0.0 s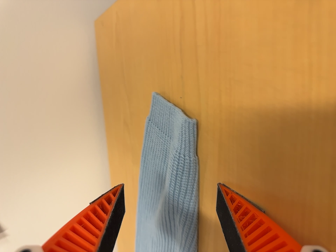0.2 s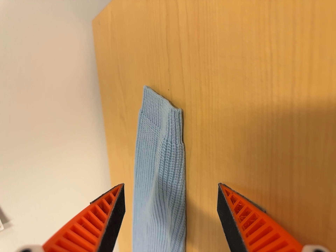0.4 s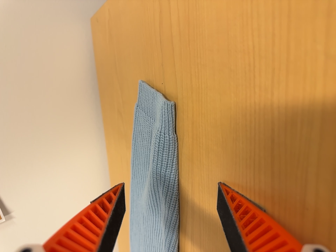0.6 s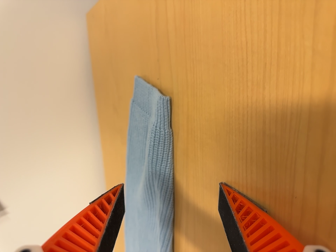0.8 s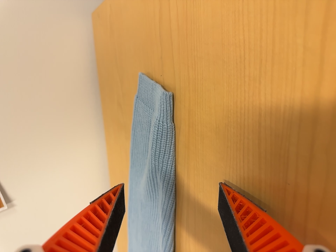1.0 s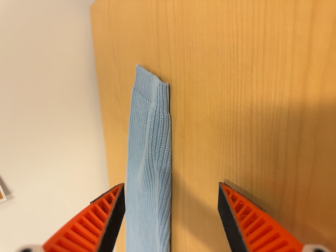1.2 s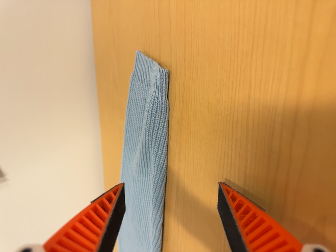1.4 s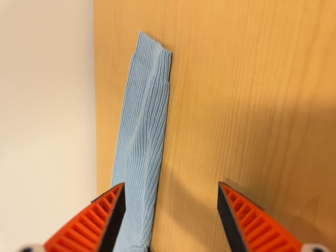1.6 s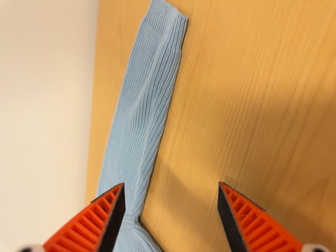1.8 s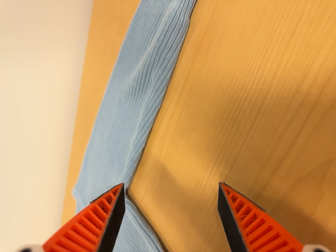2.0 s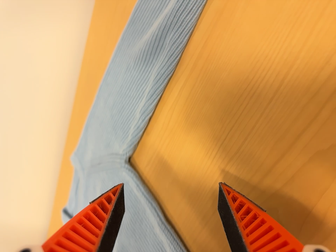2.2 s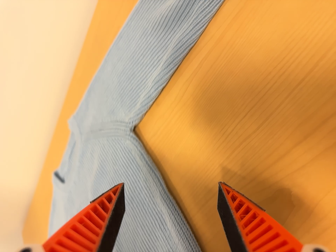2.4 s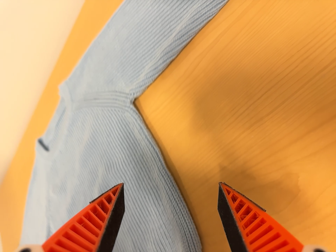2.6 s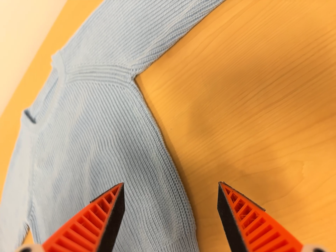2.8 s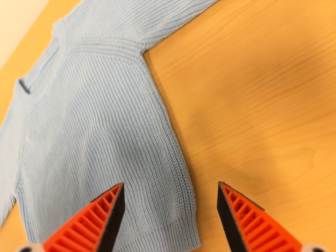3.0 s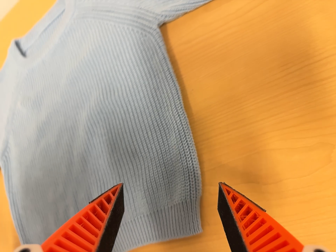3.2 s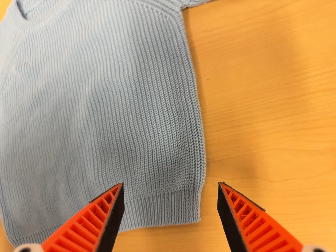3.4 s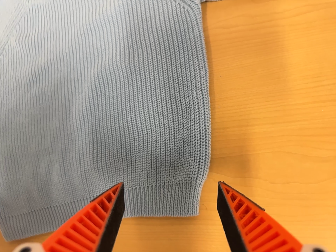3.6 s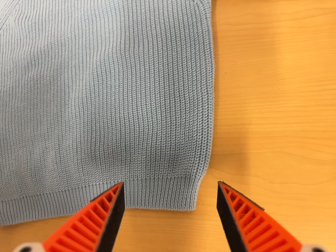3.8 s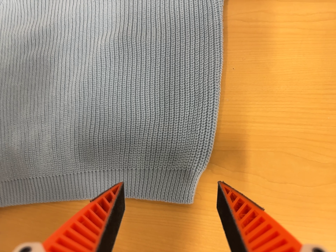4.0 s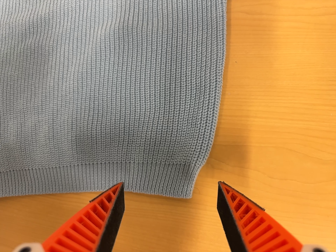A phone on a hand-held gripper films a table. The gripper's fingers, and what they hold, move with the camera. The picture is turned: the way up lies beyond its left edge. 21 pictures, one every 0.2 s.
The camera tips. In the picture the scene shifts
upward.
The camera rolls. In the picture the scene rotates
clockwise.
0.0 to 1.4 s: The camera travels backward and toward the bottom of its view, about 8 cm, so what stands in front gets smaller.
1.4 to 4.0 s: The camera pans to its right by about 40 degrees. It travels to its left, about 30 cm. Its aim tips toward the bottom of its view by about 40 degrees, and the scene shifts upward. It rolls about its line of sight by about 70 degrees, and the scene rotates clockwise.
The film runs backward here.
